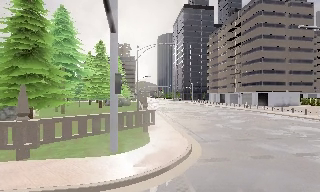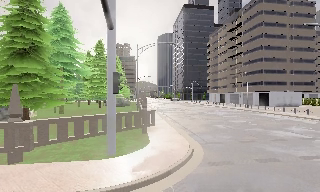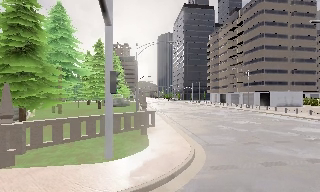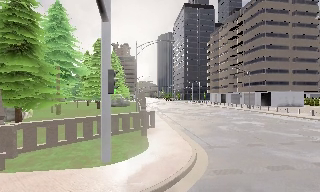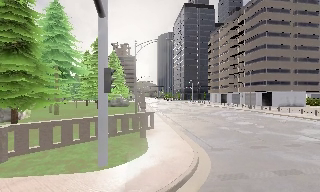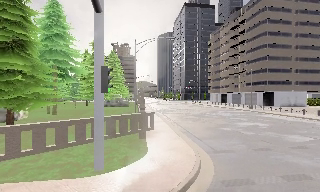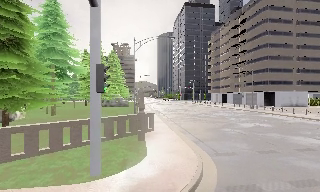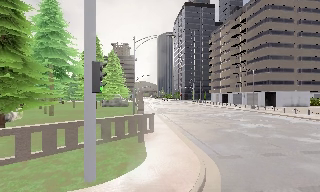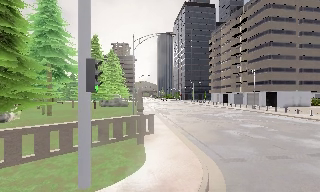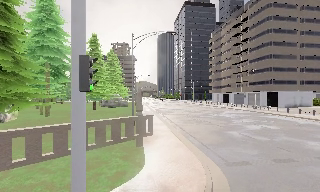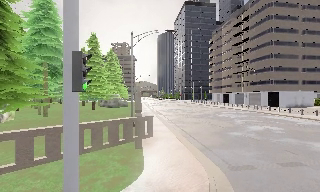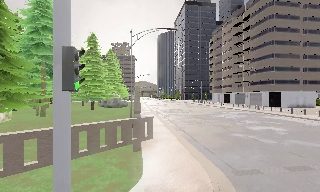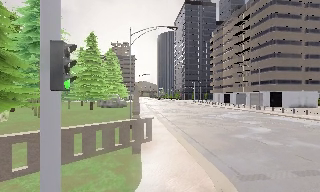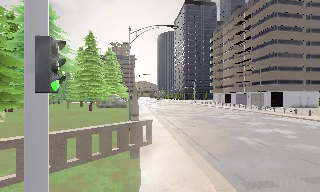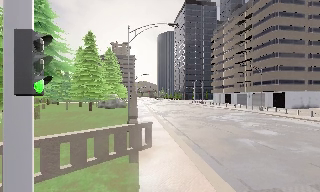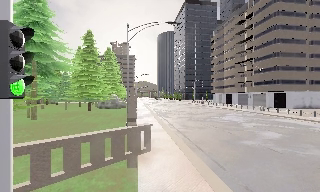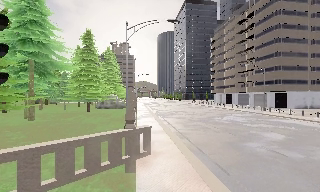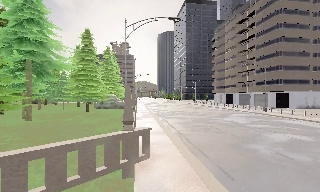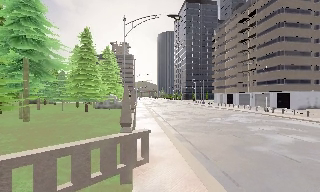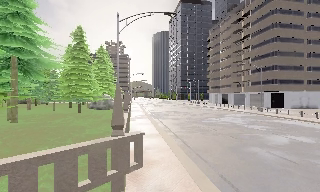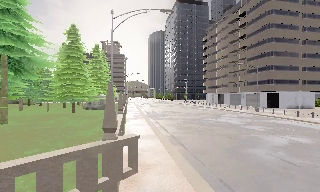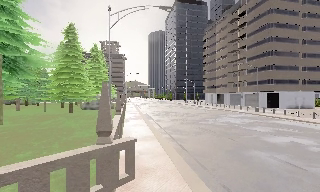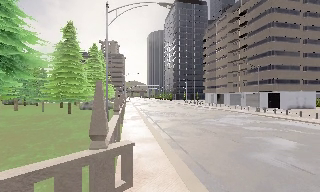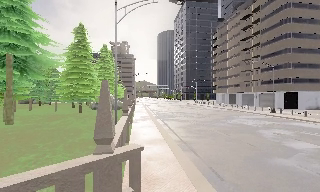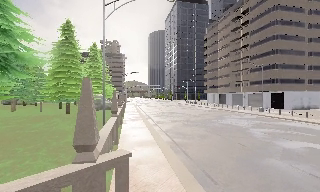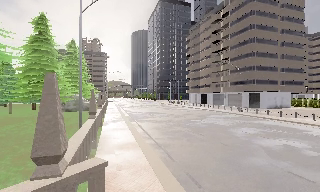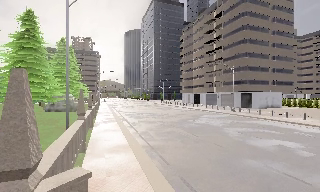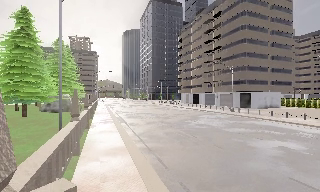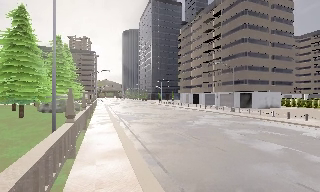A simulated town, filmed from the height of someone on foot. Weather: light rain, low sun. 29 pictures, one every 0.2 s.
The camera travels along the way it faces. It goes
forward.
0.0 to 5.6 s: The camera swings to its right by about 10 degrees, and the scene slides to the left. It travels forward, about 9 m, so what stands in front looms larger.
The film runs forward here.
